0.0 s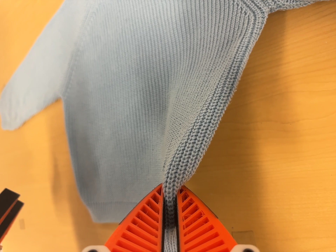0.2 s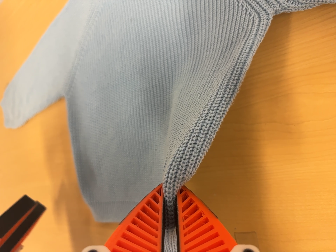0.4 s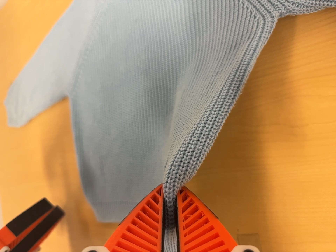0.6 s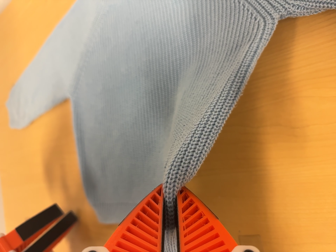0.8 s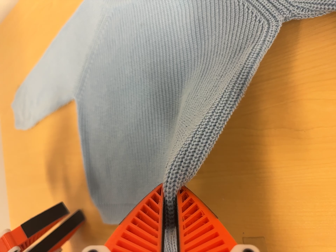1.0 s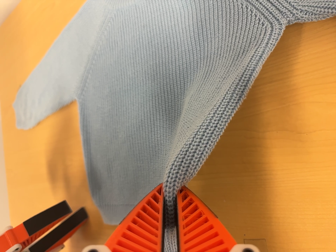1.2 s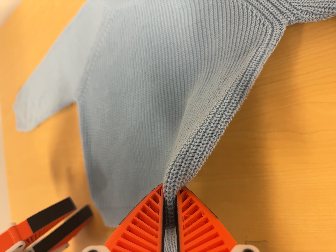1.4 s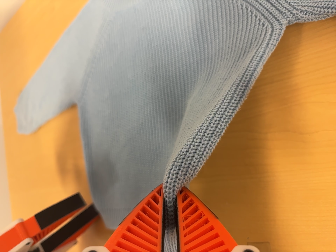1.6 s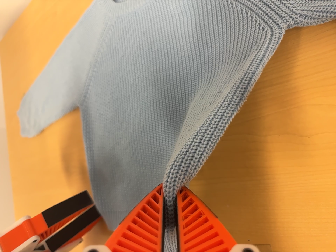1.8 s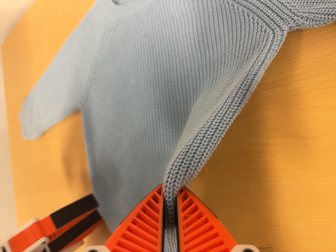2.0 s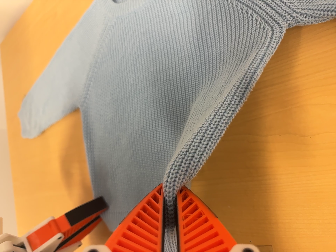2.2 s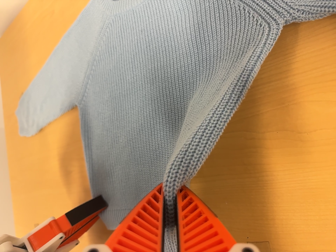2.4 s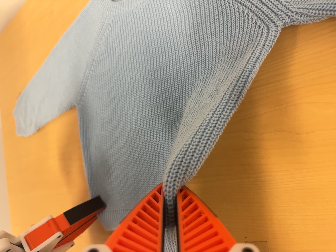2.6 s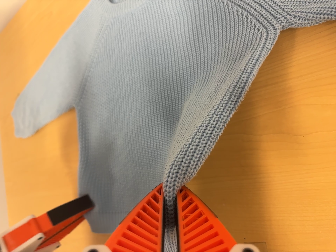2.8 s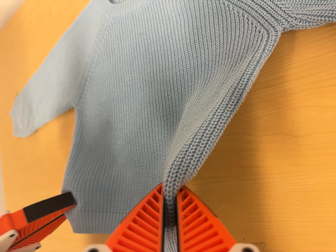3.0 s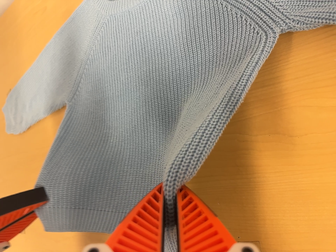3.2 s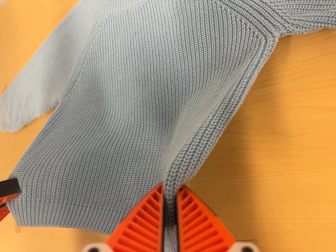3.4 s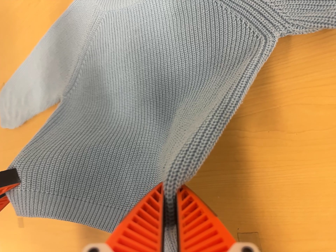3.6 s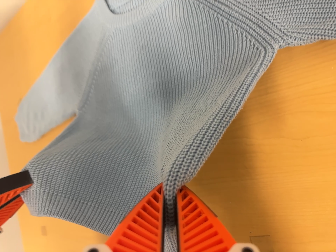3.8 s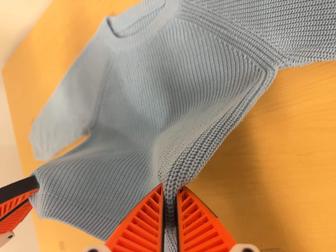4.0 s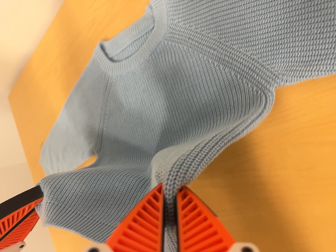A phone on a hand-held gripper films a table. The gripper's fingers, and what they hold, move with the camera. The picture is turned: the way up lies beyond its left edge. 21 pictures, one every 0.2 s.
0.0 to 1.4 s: The camera shifts only a little, or ends up much as it began.
1.4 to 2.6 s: The camera keeps its place and its aim.
2.6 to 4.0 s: The camera travels toward the top of its view and backward, about 10 cm, so close, fixed things drift downward. It rolls about its line of sight by about 10 degrees, and the scene rotates counterclockwise.
The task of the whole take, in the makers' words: fold up.
The film runs forward here.
